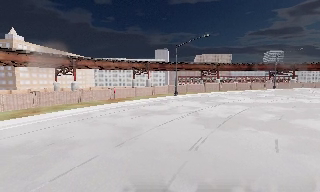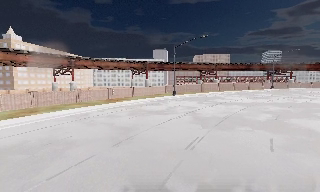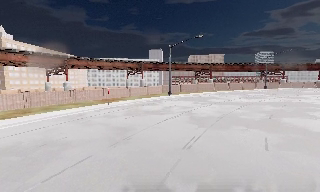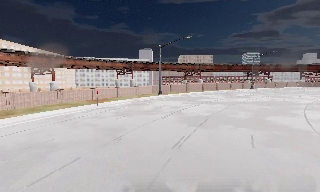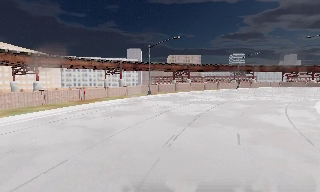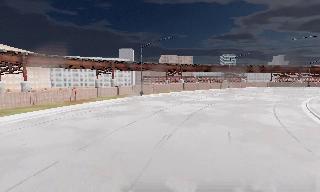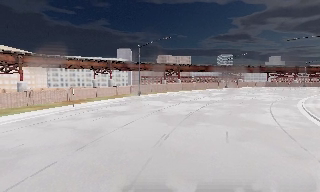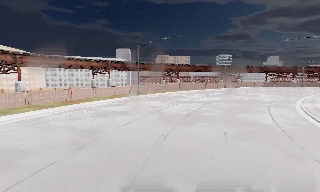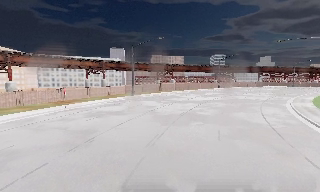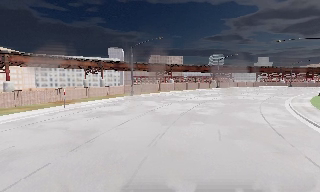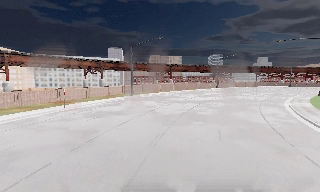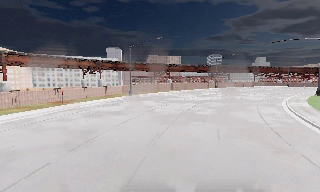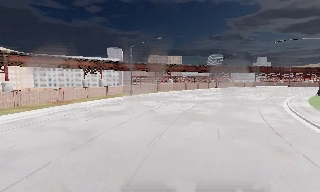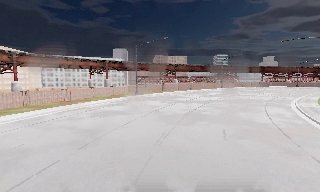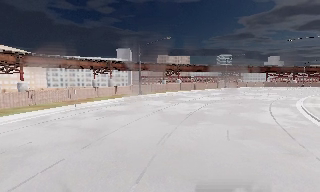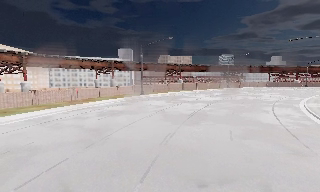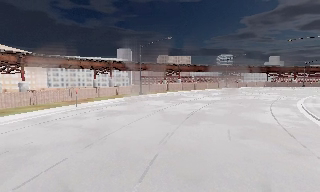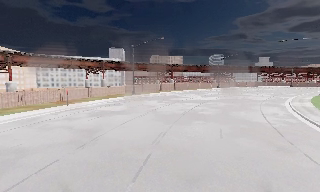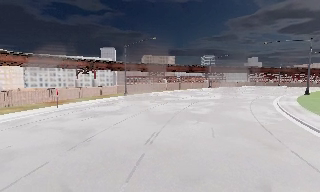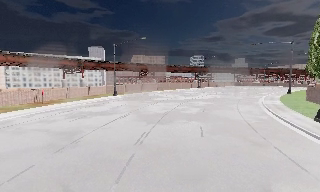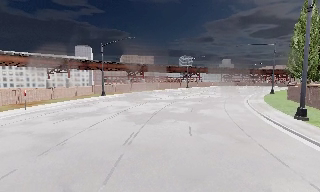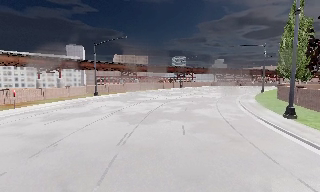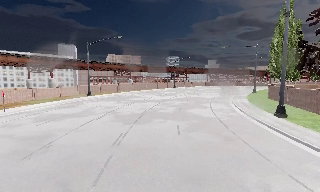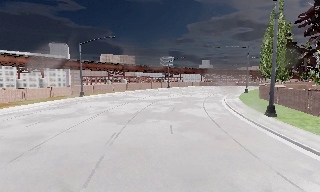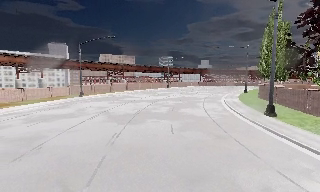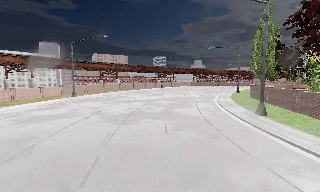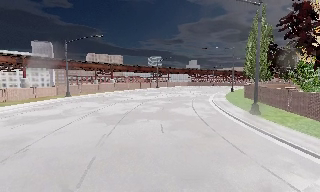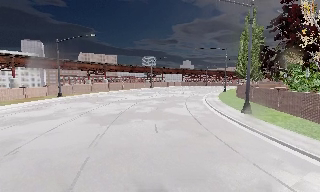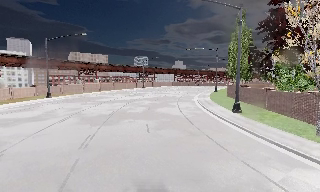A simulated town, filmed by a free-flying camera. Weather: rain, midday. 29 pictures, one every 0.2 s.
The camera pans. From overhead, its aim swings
clockwise.
The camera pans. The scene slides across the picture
to the left.
0.0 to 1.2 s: The camera pans to its right, which is clockwise from overhead, by about 15 degrees.
1.2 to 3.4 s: The camera shifts only a little, or ends up much as it began.
3.4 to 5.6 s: The scene slides to the left, as the camera pans about 25 degrees to its right.
The film runs backward here.
